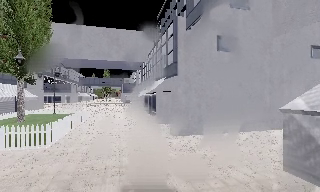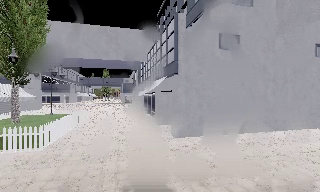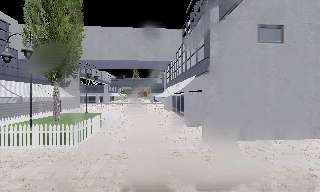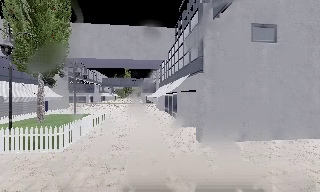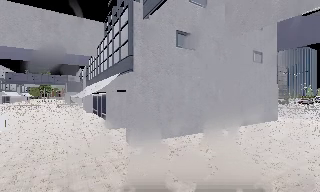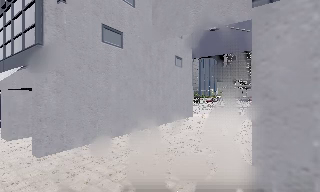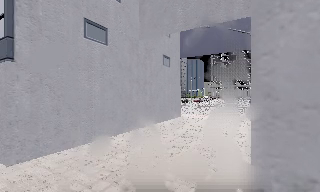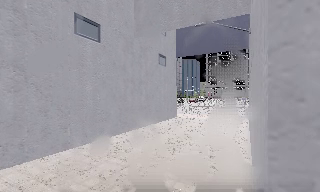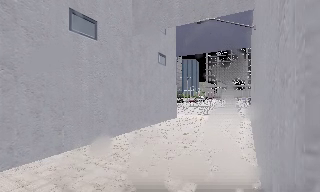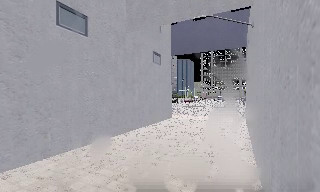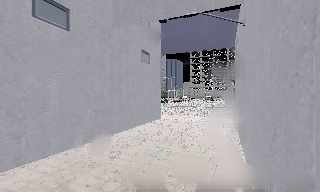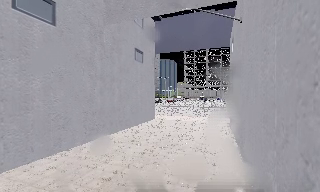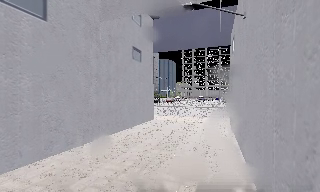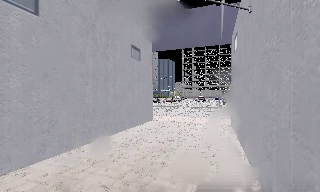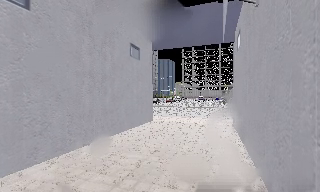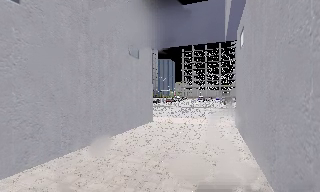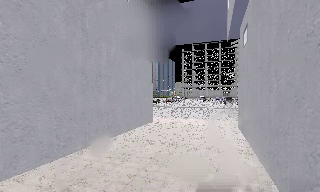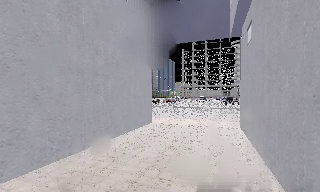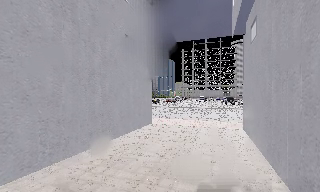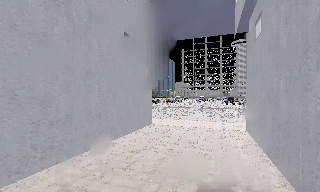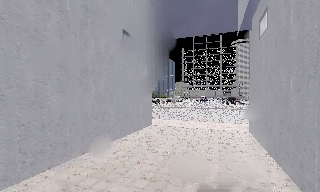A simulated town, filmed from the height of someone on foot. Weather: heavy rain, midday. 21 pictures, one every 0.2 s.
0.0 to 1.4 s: The camera pans to its right, which is clockwise from overhead, by about 45 degrees. It travels forward, about 2.5 m.
1.4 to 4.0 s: The camera travels forward, about 4.5 m, so what stands in front looms larger.
The film runs forward here.
